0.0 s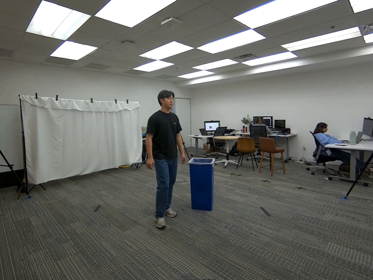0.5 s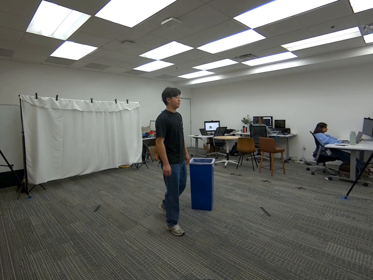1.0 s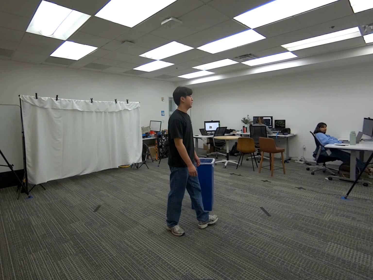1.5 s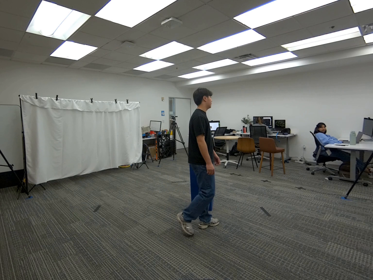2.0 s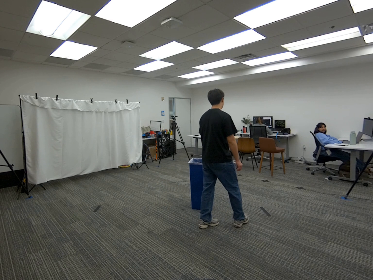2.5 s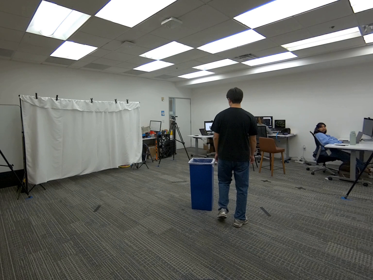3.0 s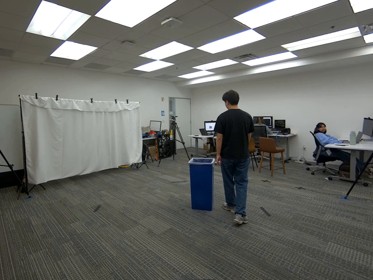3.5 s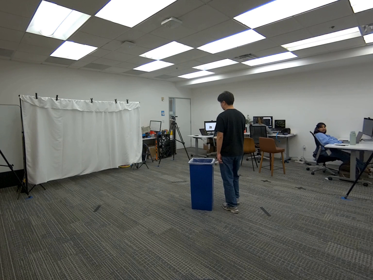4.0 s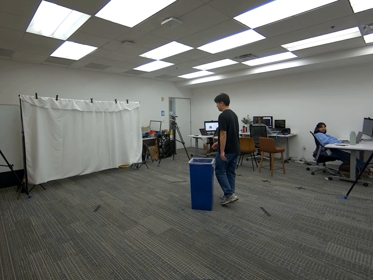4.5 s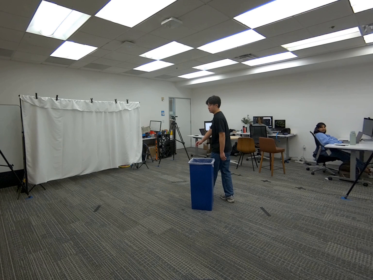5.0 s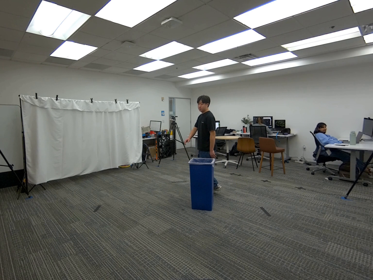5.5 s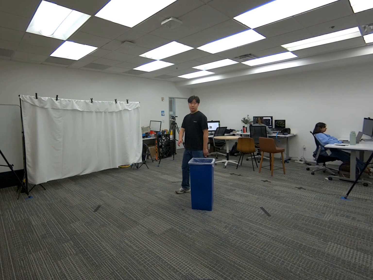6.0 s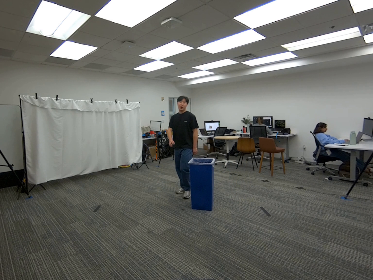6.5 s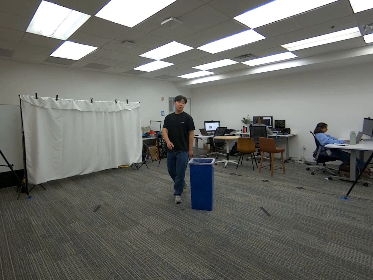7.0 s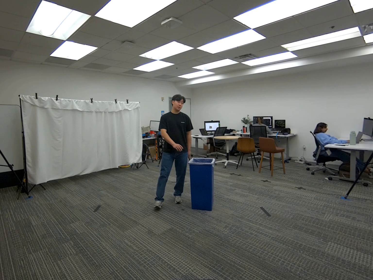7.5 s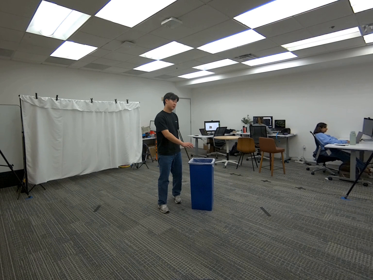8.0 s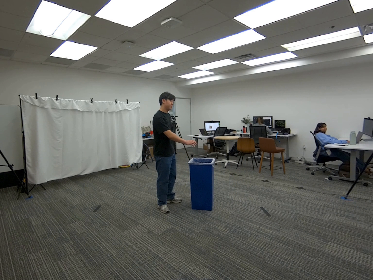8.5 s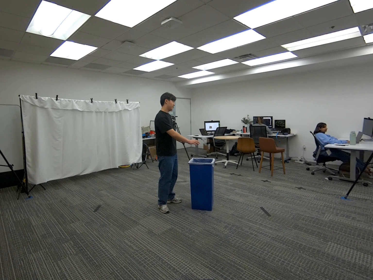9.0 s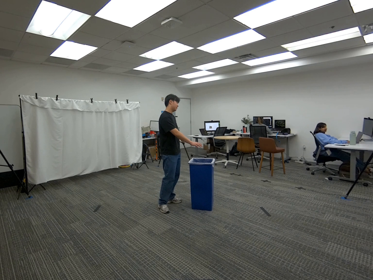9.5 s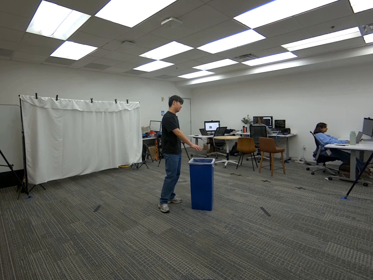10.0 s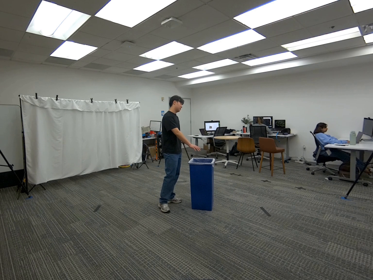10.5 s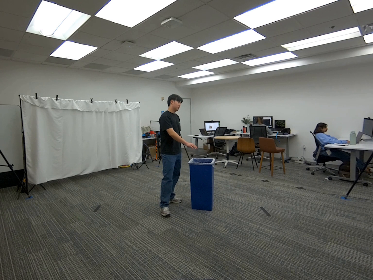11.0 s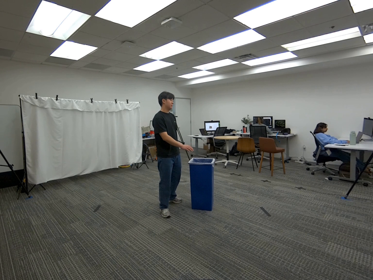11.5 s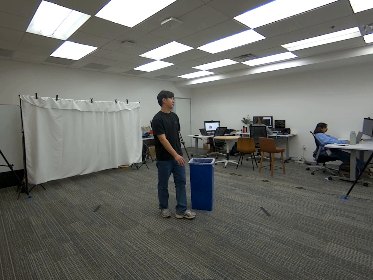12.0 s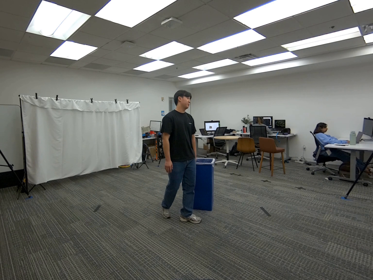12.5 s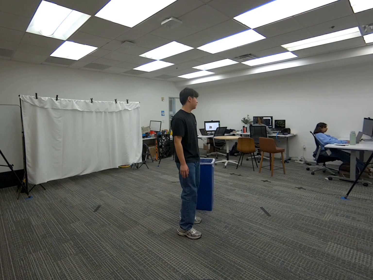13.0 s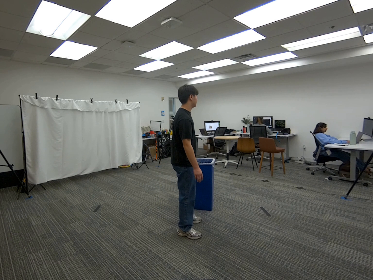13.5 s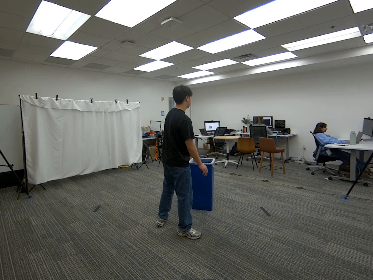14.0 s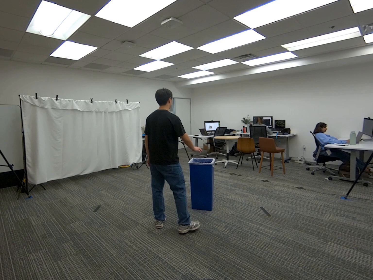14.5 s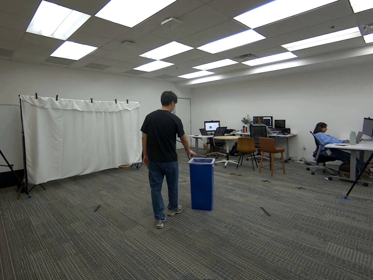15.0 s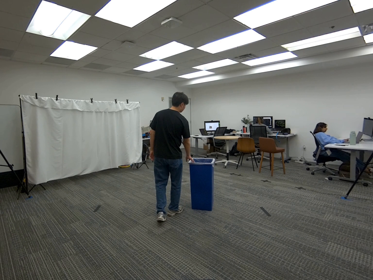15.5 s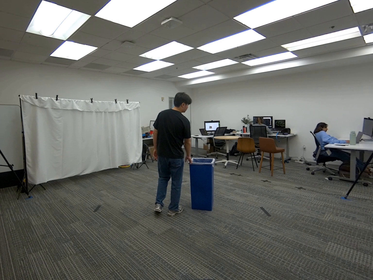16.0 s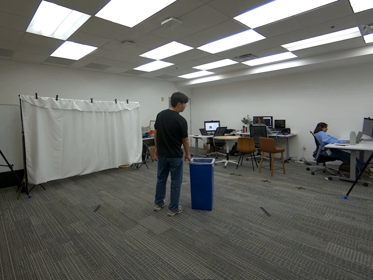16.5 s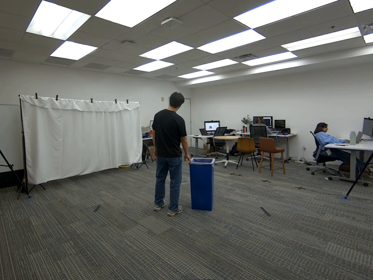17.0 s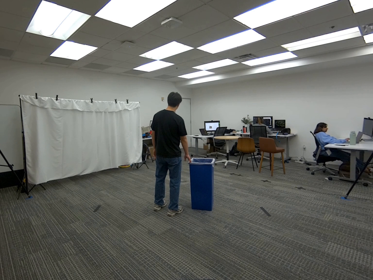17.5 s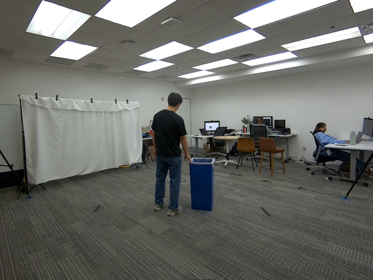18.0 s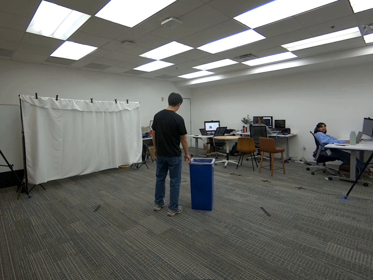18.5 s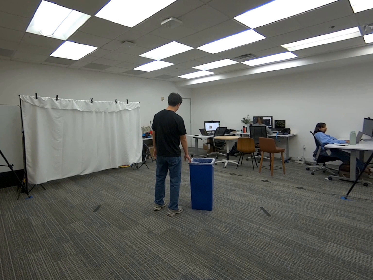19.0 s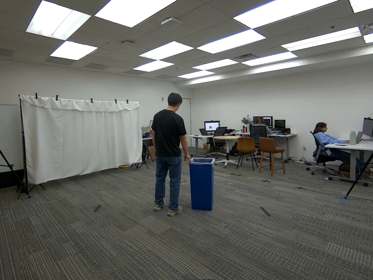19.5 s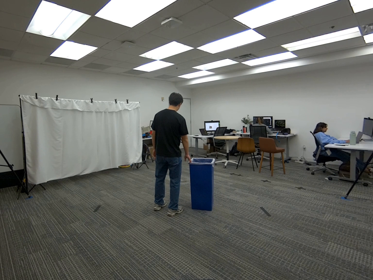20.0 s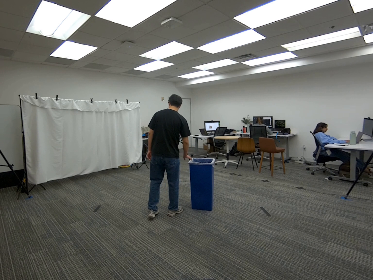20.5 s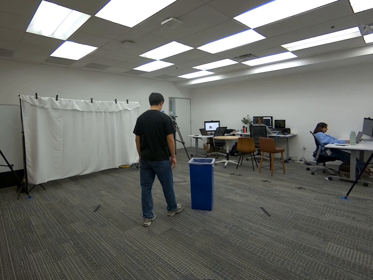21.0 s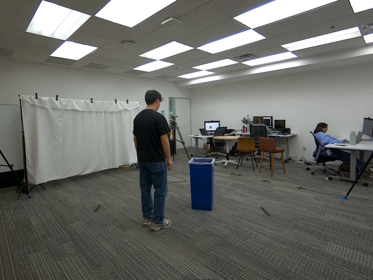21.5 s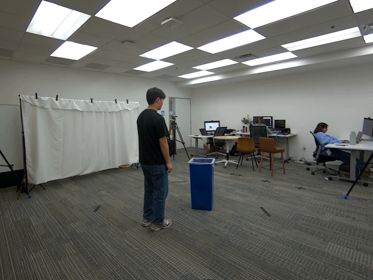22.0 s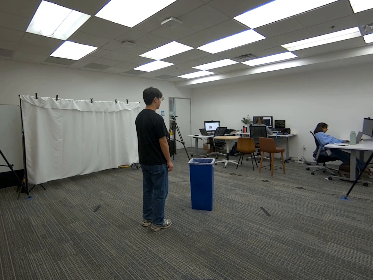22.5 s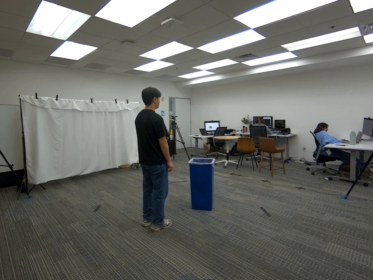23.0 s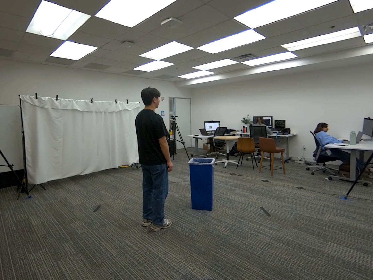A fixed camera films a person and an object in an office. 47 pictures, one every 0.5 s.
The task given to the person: Walk over to the blue trash can. Use your right hand to touch the trash can.
